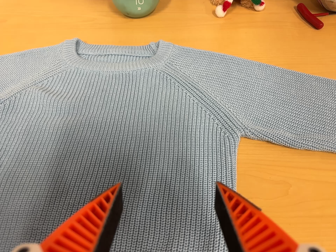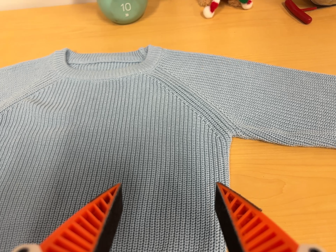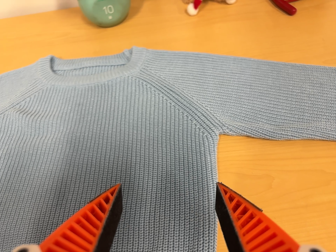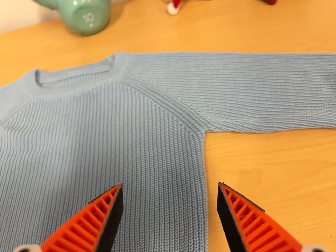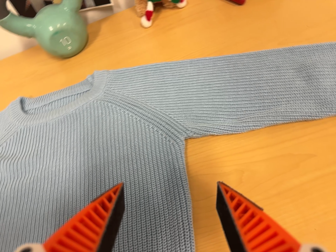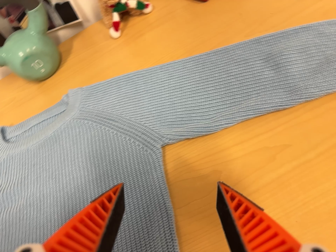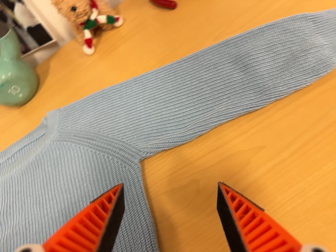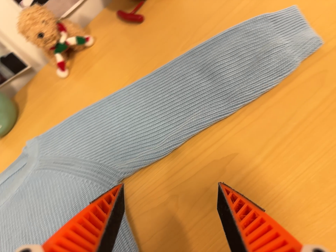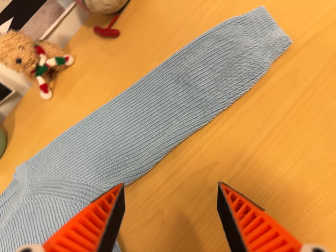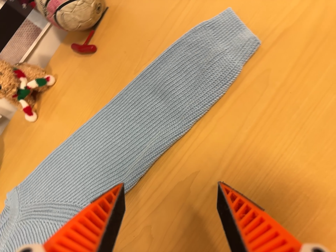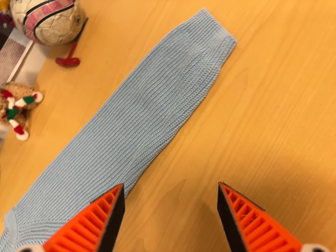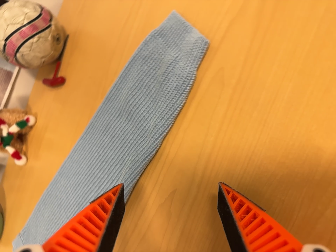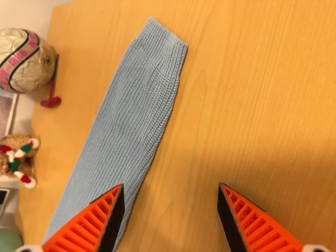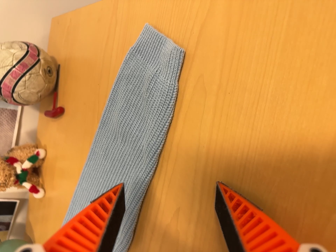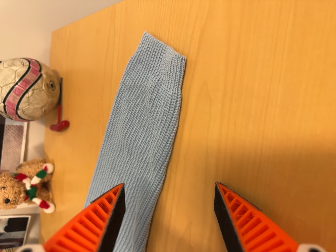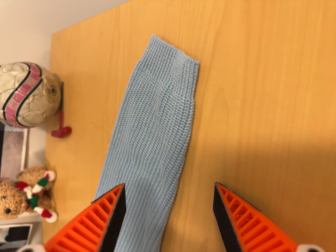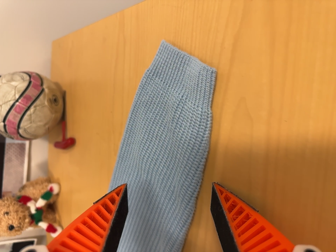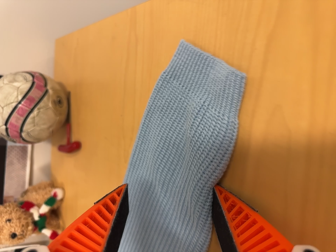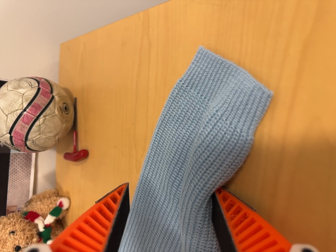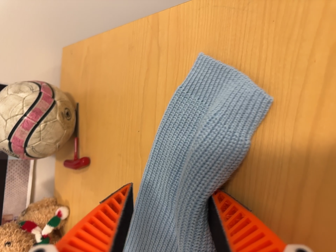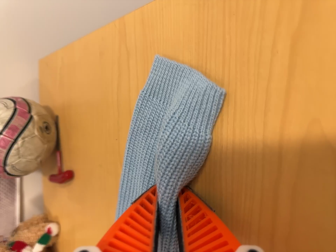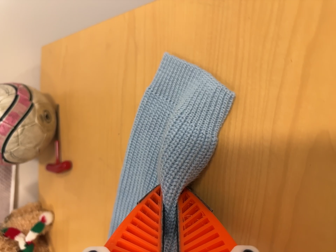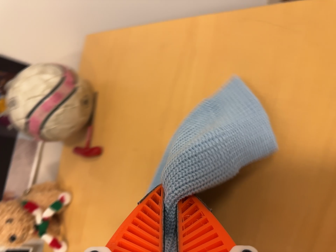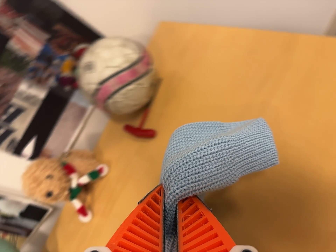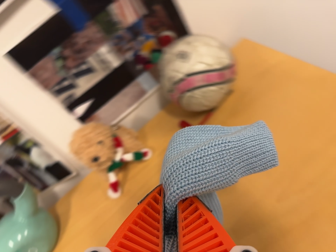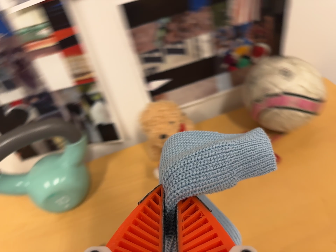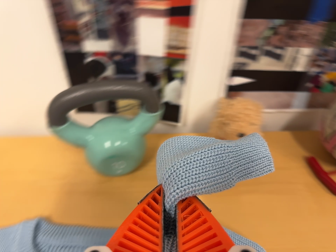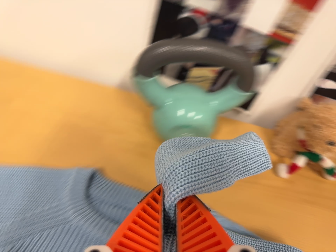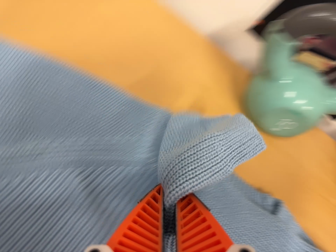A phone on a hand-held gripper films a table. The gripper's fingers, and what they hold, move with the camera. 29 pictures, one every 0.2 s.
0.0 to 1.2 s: The camera travels to its right, about 16 cm, so close, fixed things drift to the left. It rolls about its line of sight by about 35 degrees, and the scene rotates counterclockwise.
1.2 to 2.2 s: The camera travels to its right and toward the top of its view, about 16 cm, so close, fixed things drift to the left. It rolls about its line of sight by about 35 degrees, and the scene rotates counterclockwise.
2.2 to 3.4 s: The camera travels forward and toward the top of its view, about 9 cm, so what stands in front looms larger. It rolls about its line of sight by about 15 degrees, and the scene rotates counterclockwise.
3.4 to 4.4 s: The camera travels to its left, about 7 cm, so close, fixed things drift to the right. It rolls about its line of sight by about 10 degrees, and the scene rotates clockwise.
4.4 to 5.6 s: The camera travels to its left, about 70 cm, so close, fixed things drift to the right. Its aim tips toward the bottom of its view by about 10 degrees, and the scene shifts upward. It rolls about its line of sight by about 115 degrees, and the scene rotates clockwise.
The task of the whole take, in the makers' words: right arm across.
The film runs forward here.
